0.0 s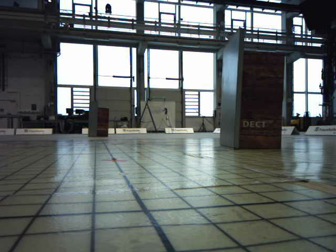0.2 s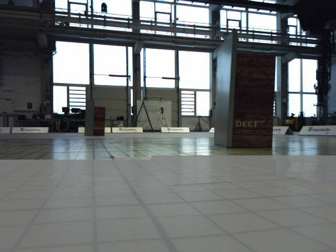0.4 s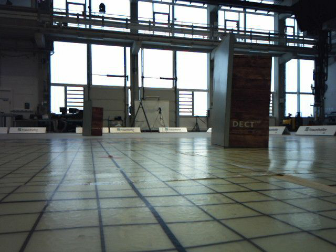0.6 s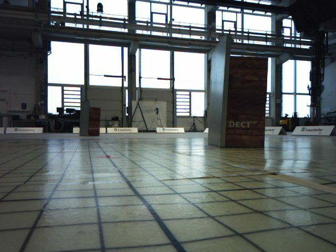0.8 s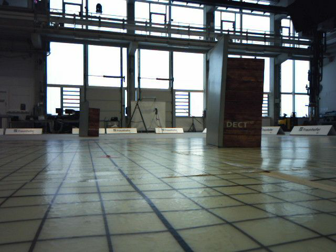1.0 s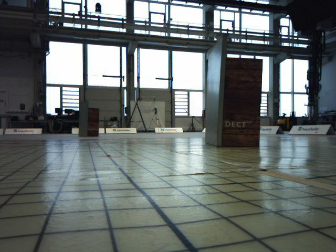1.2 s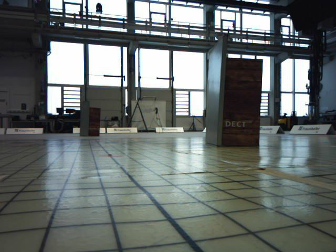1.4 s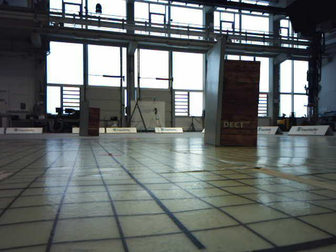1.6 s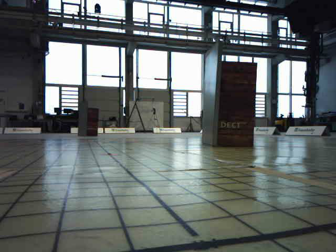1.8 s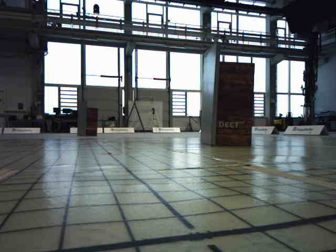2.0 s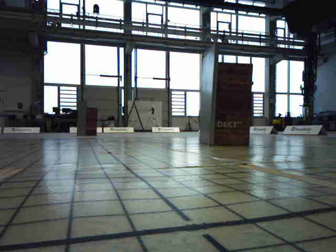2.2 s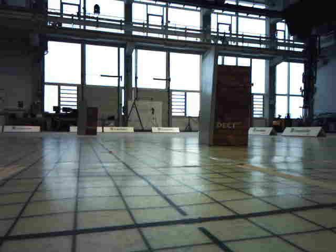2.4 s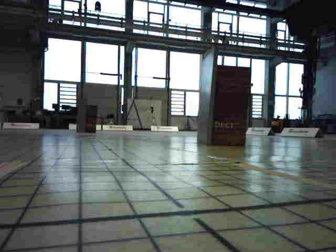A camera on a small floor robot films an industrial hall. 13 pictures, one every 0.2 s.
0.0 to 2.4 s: The camera travels backward, about 0.5 m, so what stands in front gets smaller.
The film runs backward here.
